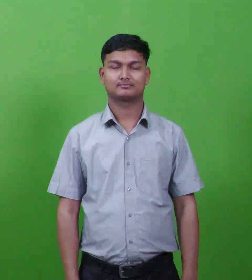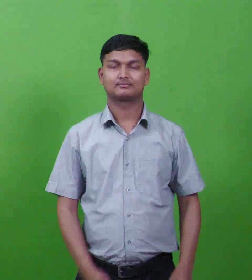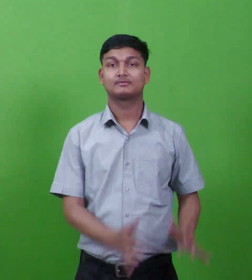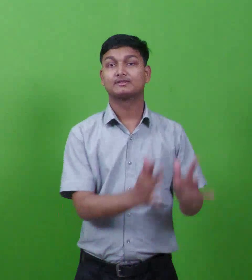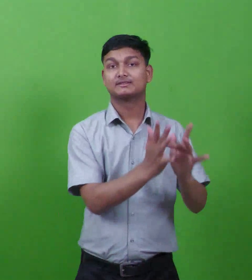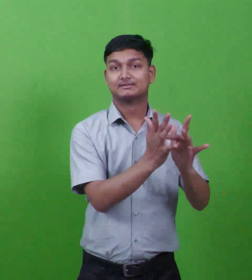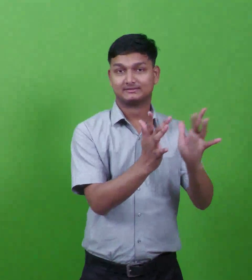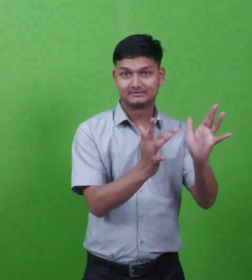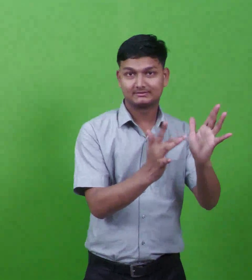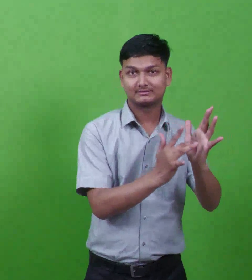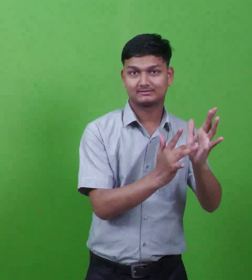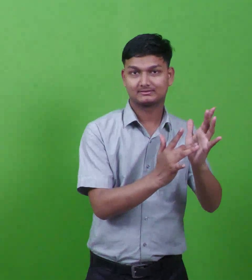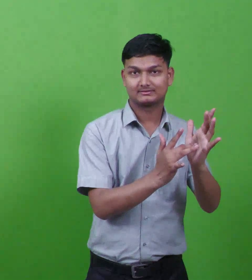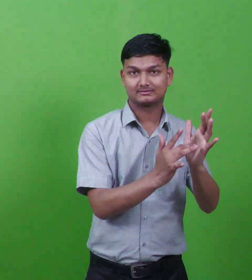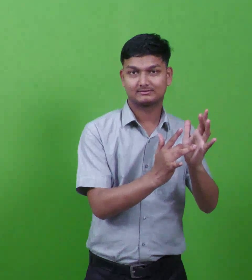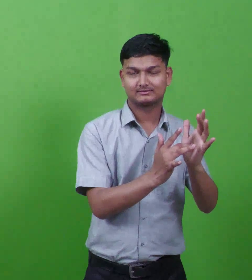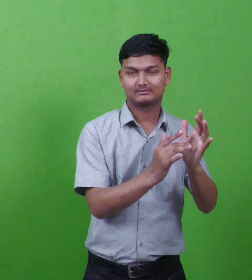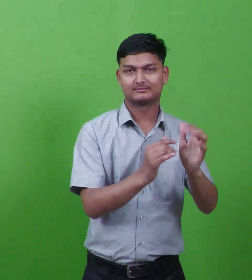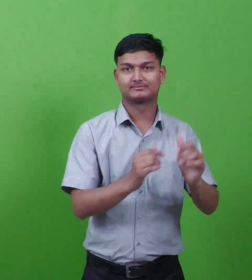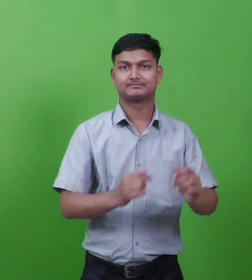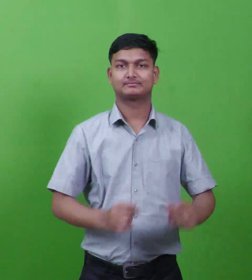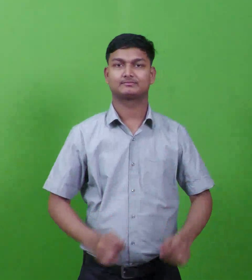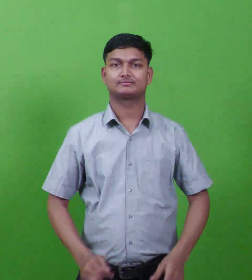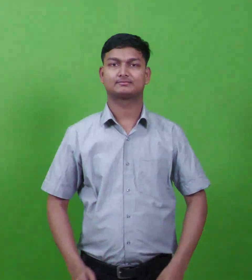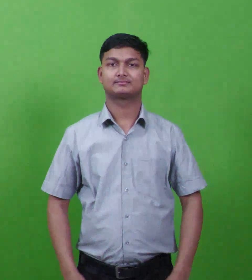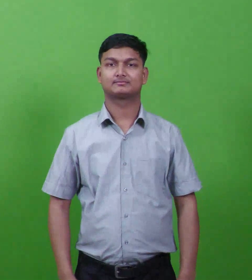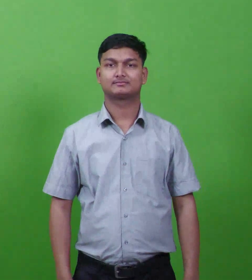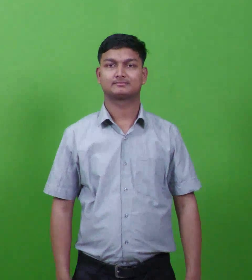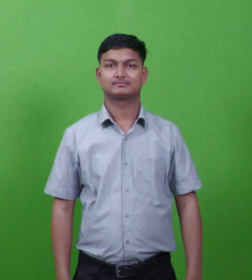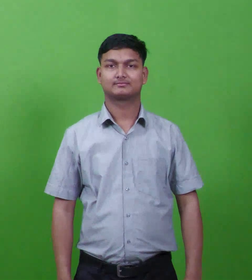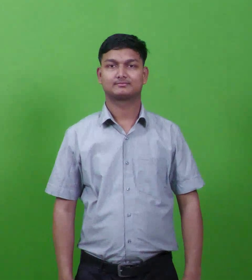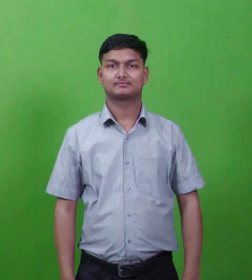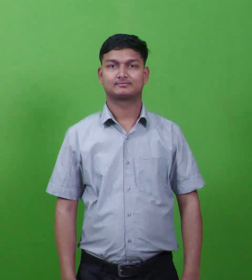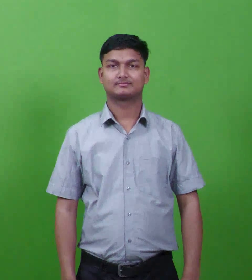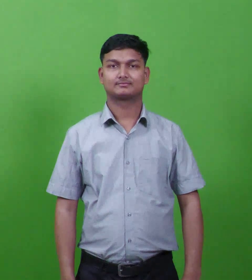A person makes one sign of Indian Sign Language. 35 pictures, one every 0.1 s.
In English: jesus
